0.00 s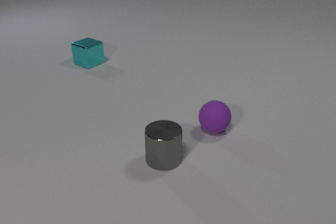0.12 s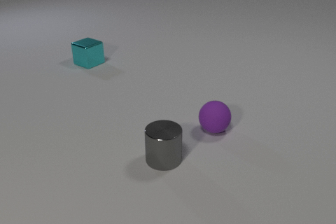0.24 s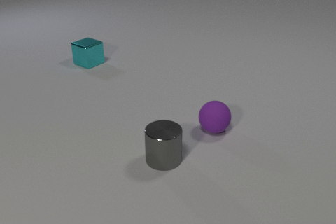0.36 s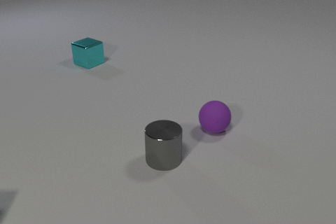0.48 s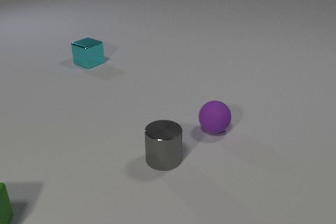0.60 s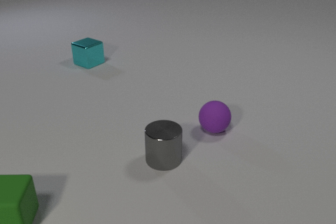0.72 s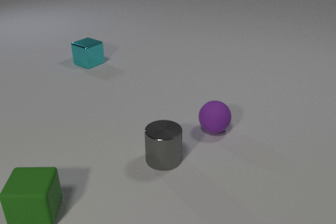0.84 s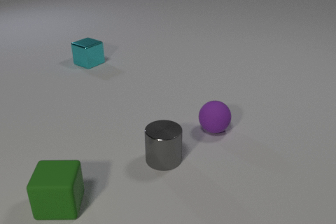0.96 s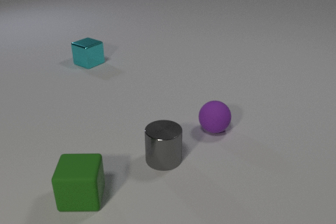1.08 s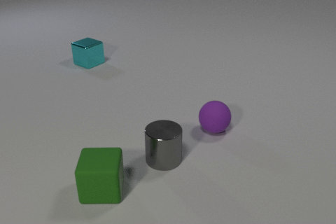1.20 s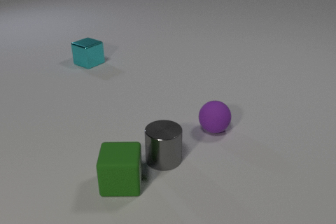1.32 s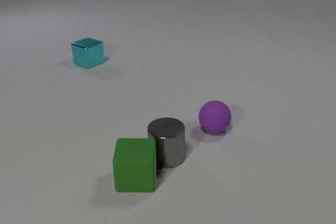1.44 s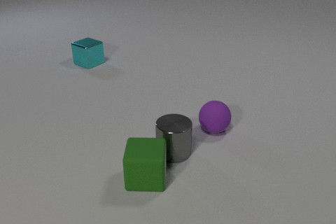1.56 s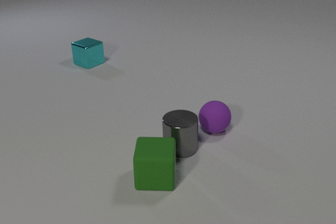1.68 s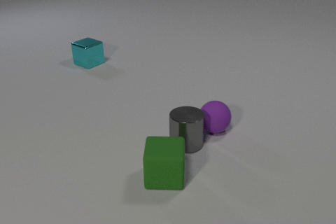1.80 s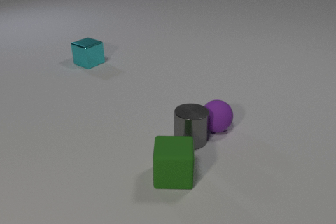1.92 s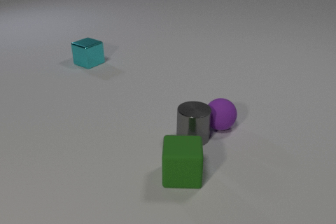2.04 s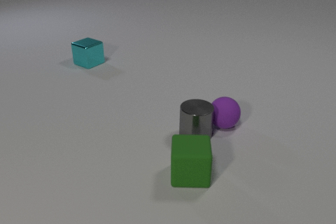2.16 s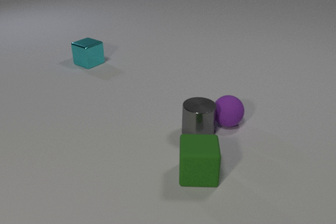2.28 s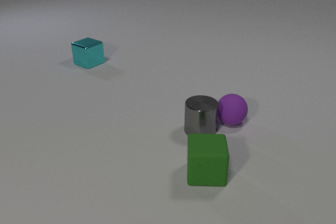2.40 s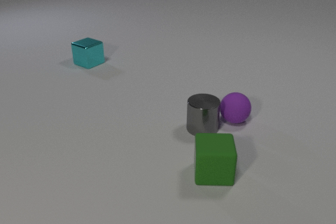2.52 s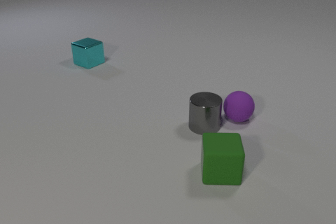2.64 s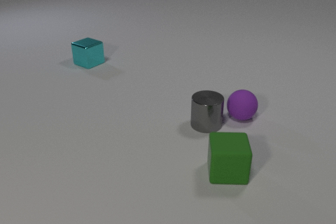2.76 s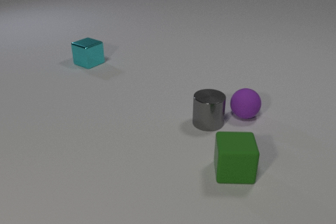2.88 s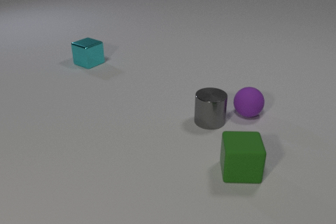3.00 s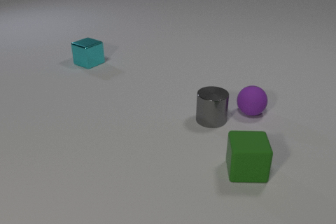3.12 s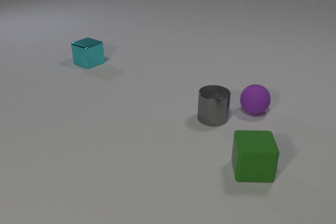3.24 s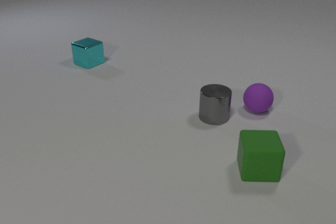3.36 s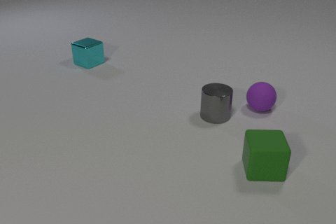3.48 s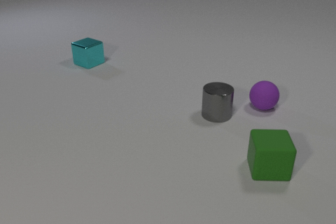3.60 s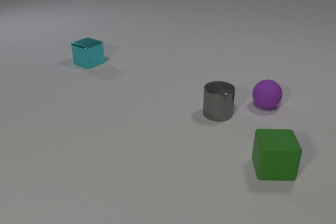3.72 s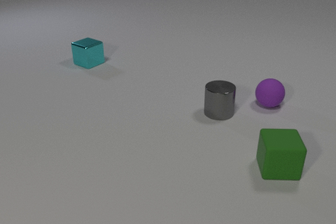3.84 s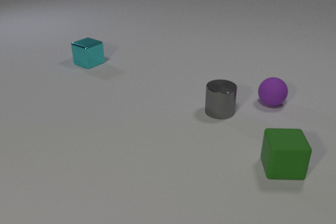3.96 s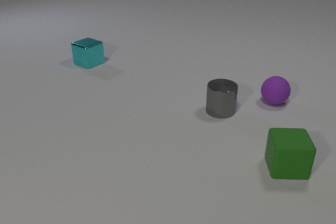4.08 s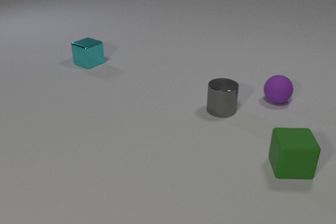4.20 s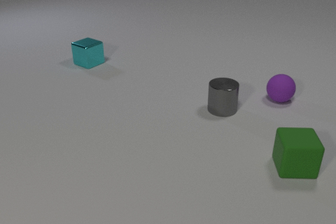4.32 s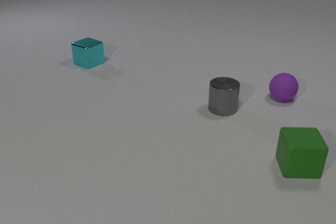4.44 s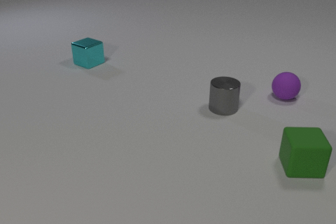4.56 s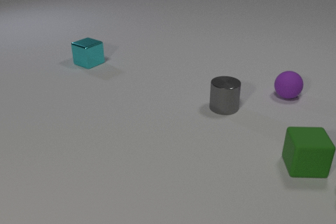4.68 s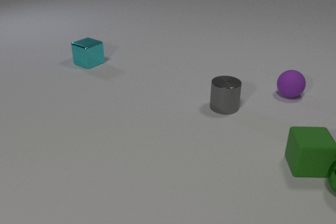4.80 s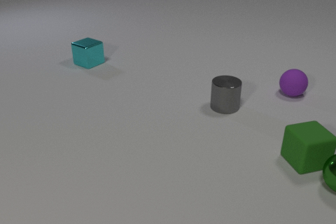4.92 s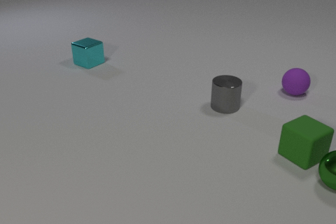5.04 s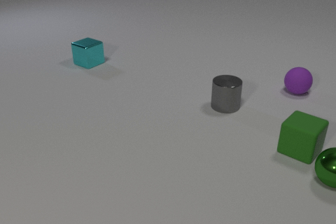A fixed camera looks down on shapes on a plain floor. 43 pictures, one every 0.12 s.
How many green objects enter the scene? 2.
What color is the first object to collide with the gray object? green.
Are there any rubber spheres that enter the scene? no.
0.00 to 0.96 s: The green rubber cube comes in at the left edge, slides to the right.
0.96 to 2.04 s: The green rubber cube slides to the right. The gray metal cylinder slides away from the camera and to the right. The purple rubber sphere rolls away from the camera and to the right. The green rubber cube and the gray metal cylinder collide. The gray metal cylinder and the purple rubber sphere collide.
2.04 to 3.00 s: The green rubber cube slides to the right. The gray metal cylinder slides away from the camera and to the right. The purple rubber sphere rolls away from the camera and to the right.
3.00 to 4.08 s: The green rubber cube slides to the right and away from the camera. The gray metal cylinder slides away from the camera and to the right. The purple rubber sphere rolls away from the camera and to the right.
4.08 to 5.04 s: The green rubber cube slides away from the camera, spins counterclockwise seen from above by about 45 degrees, its near face sliding to the right. The gray metal cylinder slides away from the camera. The green metal sphere comes in at the right edge, rolls to the left and away from the camera. The purple rubber sphere rolls away from the camera and to the right. The green rubber cube and the green metal sphere collide.
